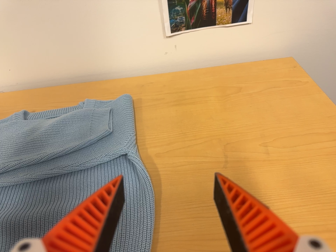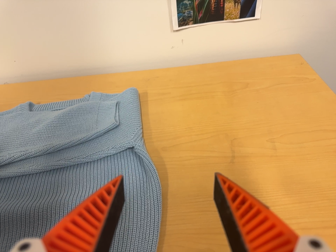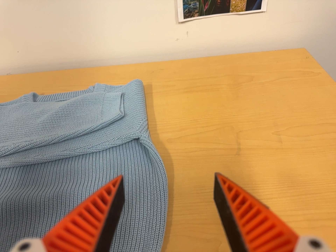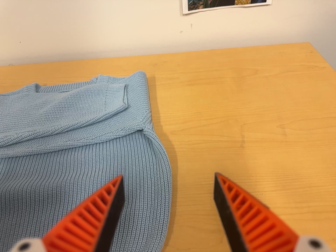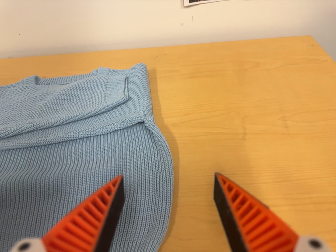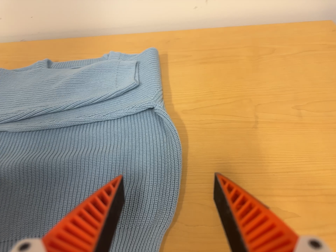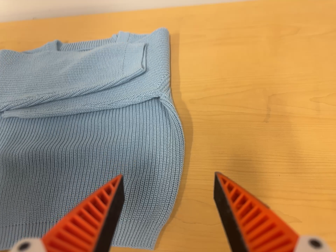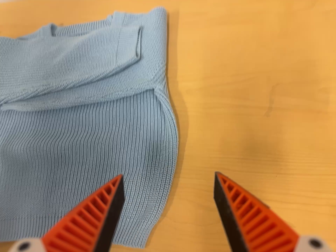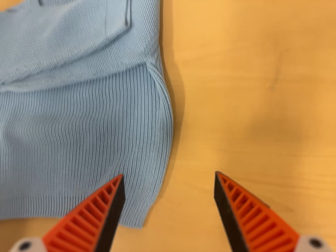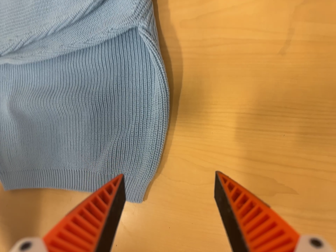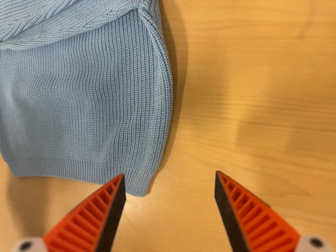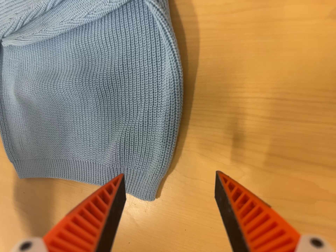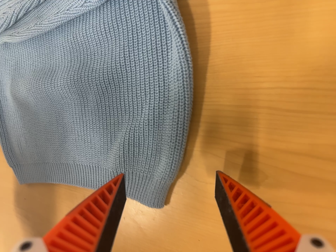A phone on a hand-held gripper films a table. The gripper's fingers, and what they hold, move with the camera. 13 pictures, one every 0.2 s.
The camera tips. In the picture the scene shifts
upward.
0.0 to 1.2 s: The camera's aim tips toward the bottom of its view by about 15 degrees, and the scene shifts upward.
1.2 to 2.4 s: The camera pans to its left by about 25 degrees. It travels forward, to its right and toward the top of its view, about 24 cm. Its aim tips toward the bottom of its view by about 35 degrees.
The film runs forward here.
